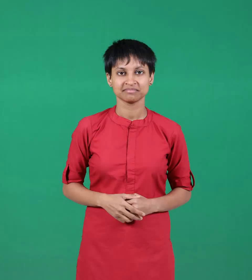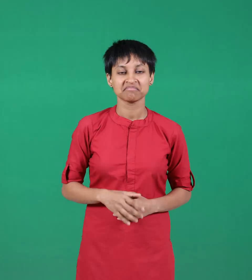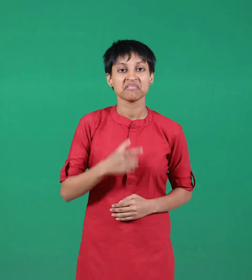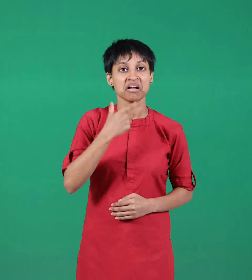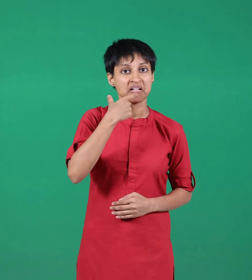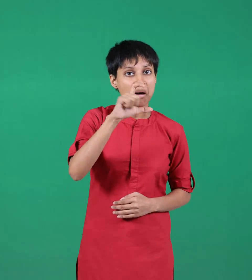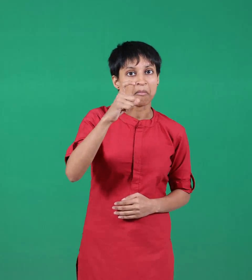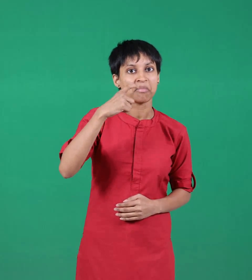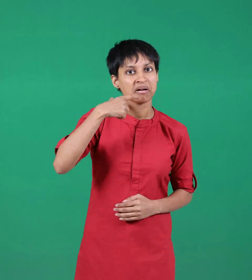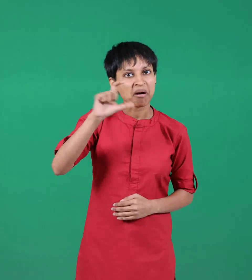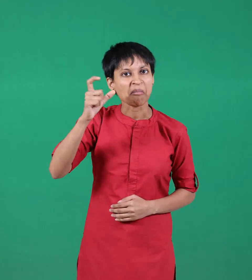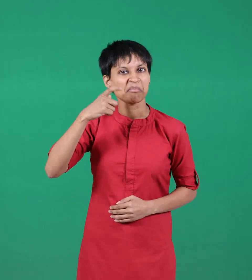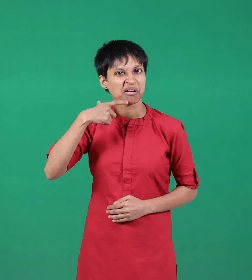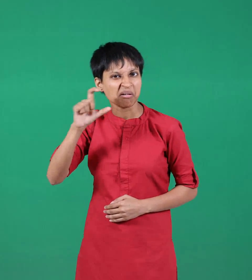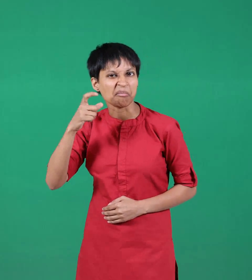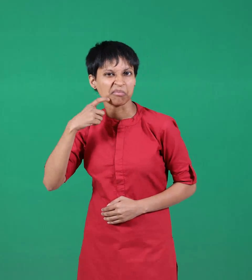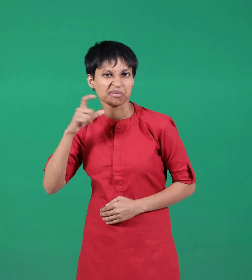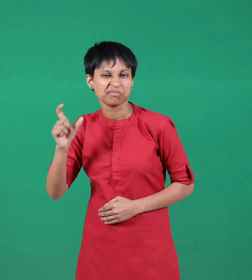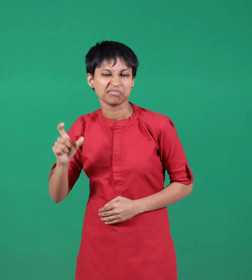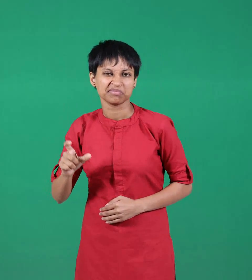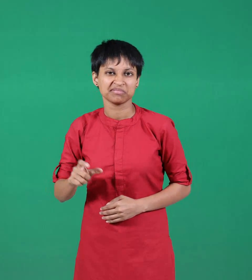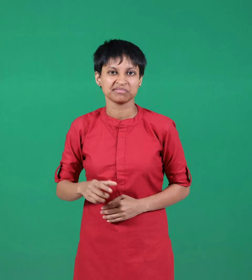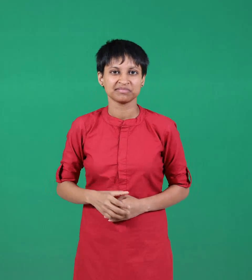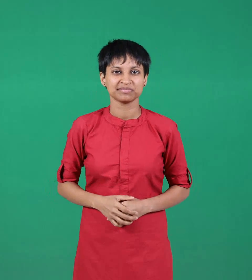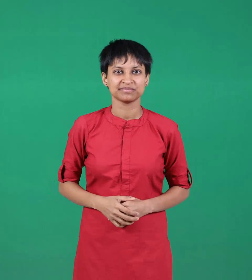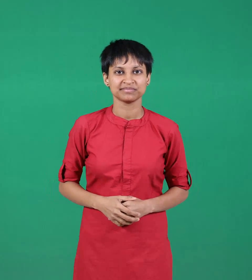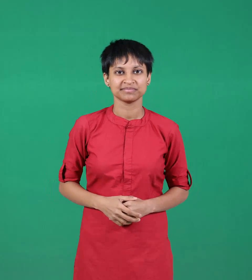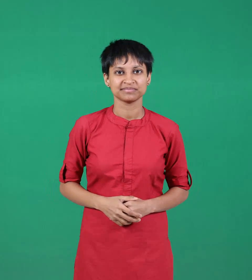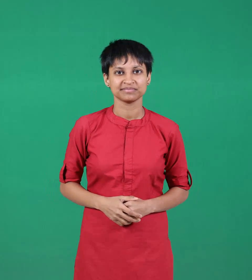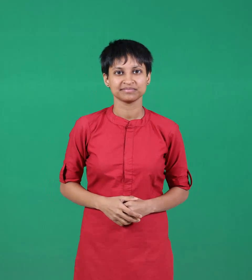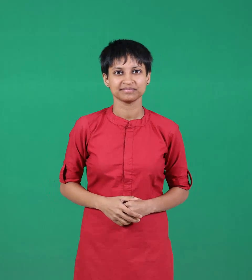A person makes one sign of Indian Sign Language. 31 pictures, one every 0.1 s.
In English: complains
